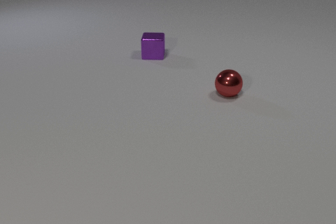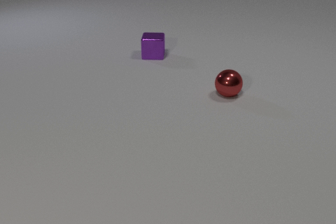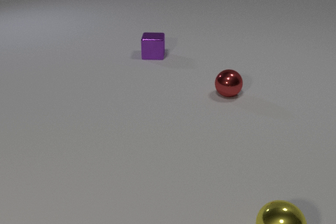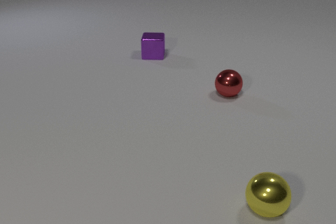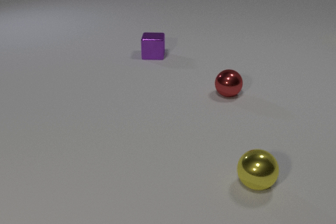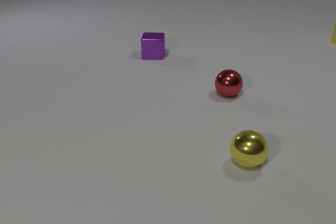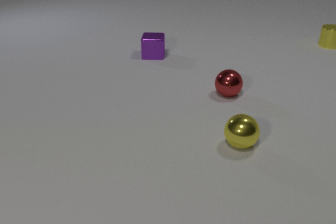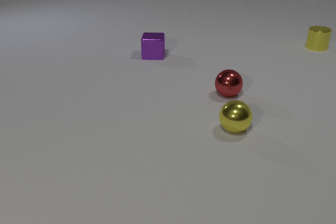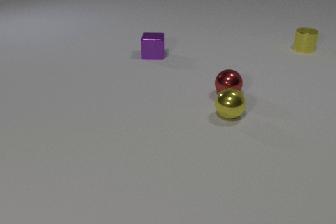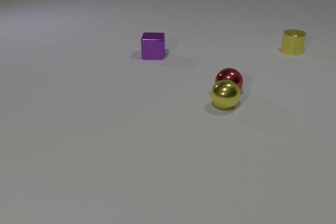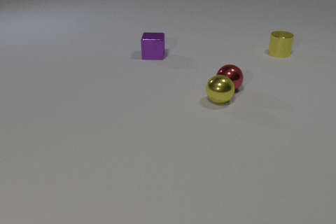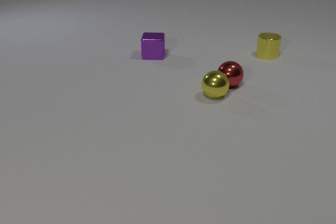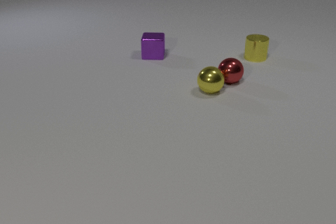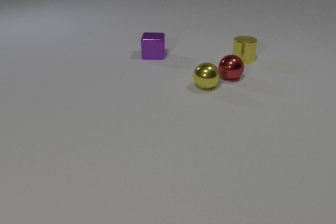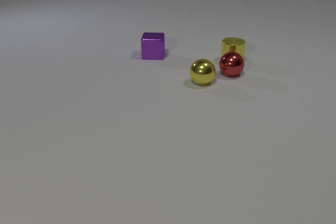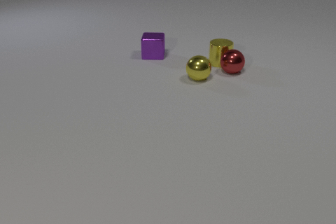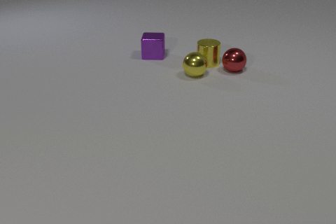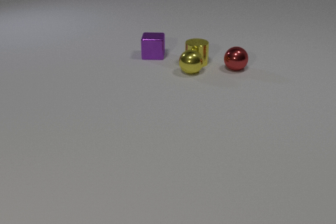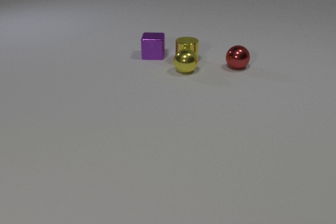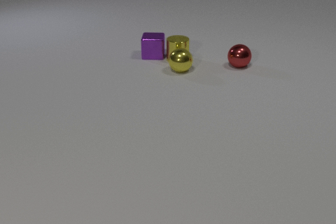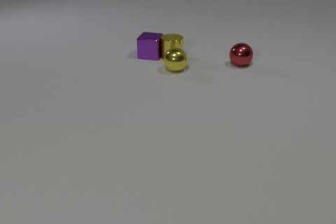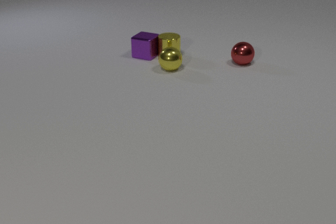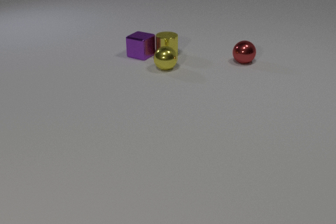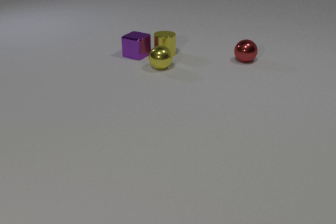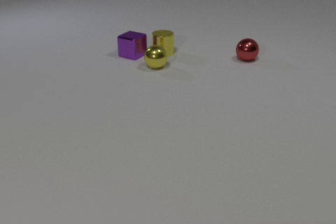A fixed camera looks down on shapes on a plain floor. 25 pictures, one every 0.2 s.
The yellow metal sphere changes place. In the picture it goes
away from the camera.
The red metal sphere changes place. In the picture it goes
away from the camera.
0.0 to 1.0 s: The yellow metal sphere comes in at the bottom edge, rolls away from the camera. The yellow metal cylinder comes in at the right edge, slides toward the camera and to the left.
1.0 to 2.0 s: The yellow metal sphere rolls away from the camera. The red metal sphere rolls away from the camera. The yellow metal cylinder slides to the left and toward the camera. The yellow metal sphere and the red metal sphere collide.
2.0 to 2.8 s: The yellow metal sphere rolls away from the camera and to the left. The red metal sphere rolls away from the camera. The yellow metal cylinder slides to the left and toward the camera.
2.8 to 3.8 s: The yellow metal sphere rolls away from the camera and to the left. The red metal sphere rolls away from the camera. The yellow metal cylinder slides to the left. The red metal sphere and the yellow metal cylinder collide. The yellow metal sphere and the yellow metal cylinder collide.
3.8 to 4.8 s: The yellow metal sphere rolls to the left. The red metal sphere rolls away from the camera. The yellow metal cylinder slides away from the camera and to the left. The purple metal cube slides to the left, spins so that its near face slides to the left, clockwise seen from above. The yellow metal cylinder and the purple metal cube collide.
What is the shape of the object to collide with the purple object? cylinder.
How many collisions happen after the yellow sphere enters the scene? 4.
What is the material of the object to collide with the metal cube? metal.
